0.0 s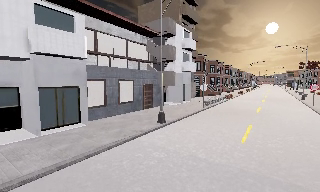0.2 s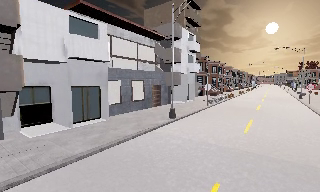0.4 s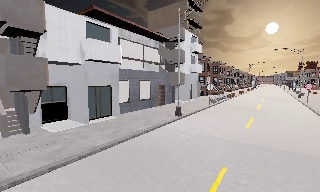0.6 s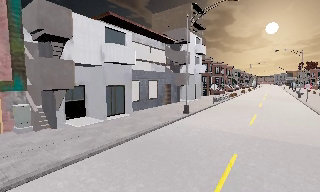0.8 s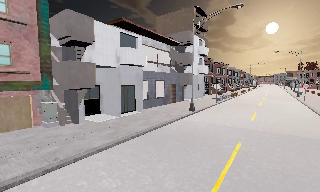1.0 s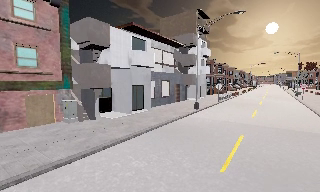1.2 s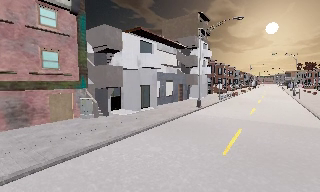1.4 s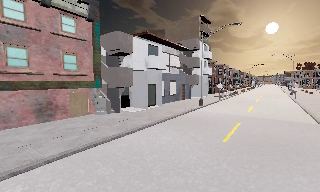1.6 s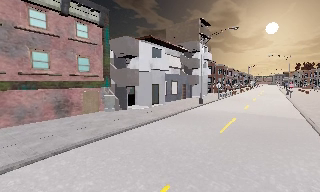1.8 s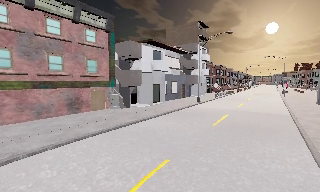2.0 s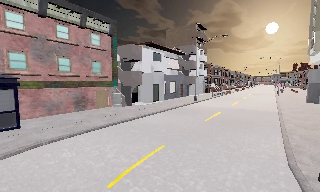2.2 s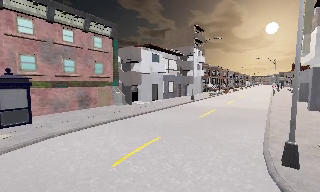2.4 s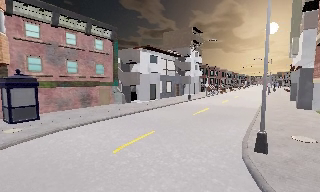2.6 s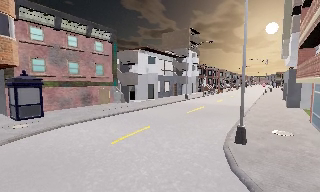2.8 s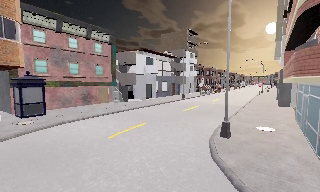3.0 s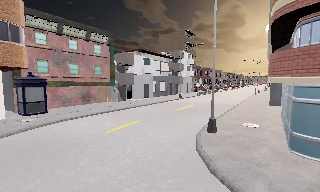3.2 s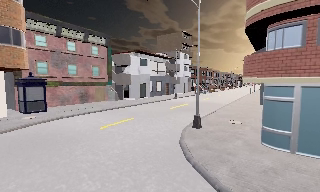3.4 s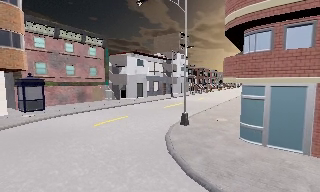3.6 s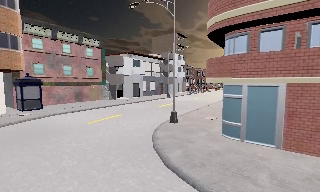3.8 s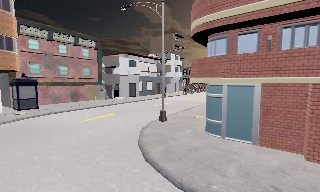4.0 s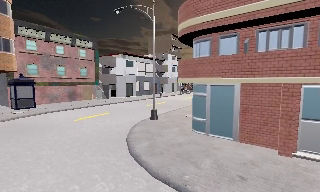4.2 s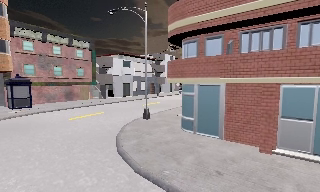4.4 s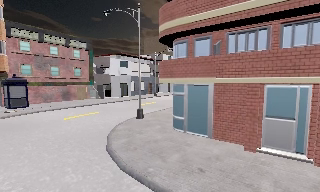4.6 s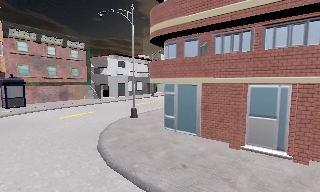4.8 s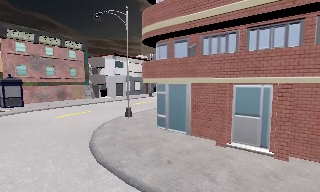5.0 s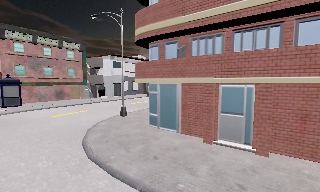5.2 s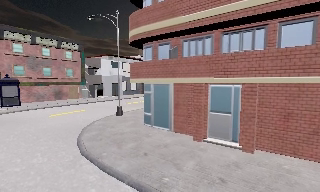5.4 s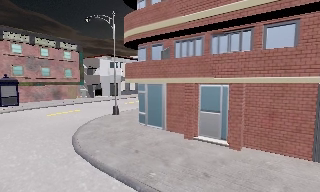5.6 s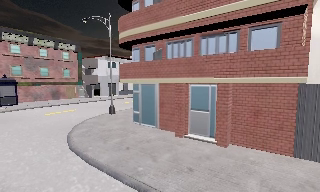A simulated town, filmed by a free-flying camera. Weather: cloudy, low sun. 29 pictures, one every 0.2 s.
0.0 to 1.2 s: The camera travels backward and to its left, about 7 m, so what stands in front gets smaller.
1.2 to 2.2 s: The camera travels backward, about 6 m, so what stands in front gets smaller.
2.2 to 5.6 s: The camera travels backward and to its right, about 11 m, so what stands in front gets smaller. It loses speed.
The film runs backward here.
